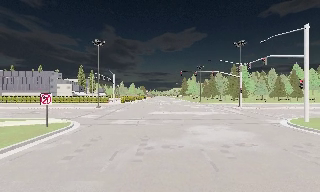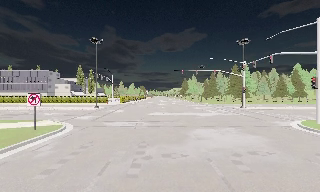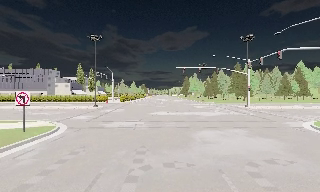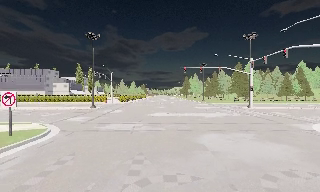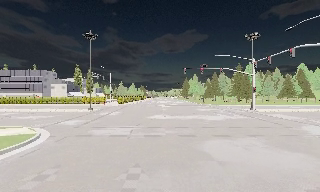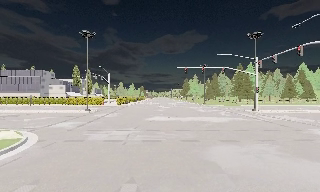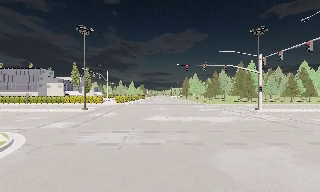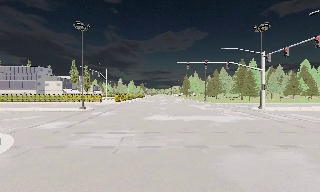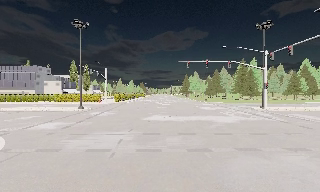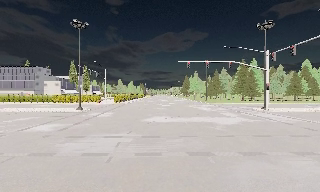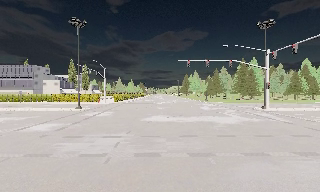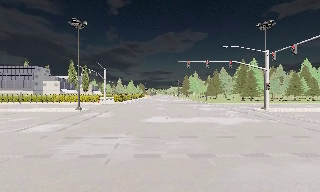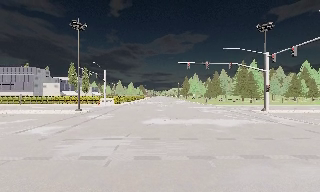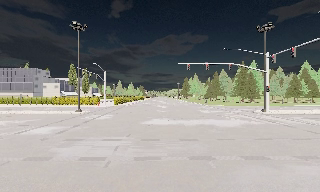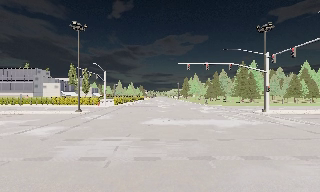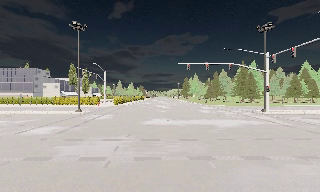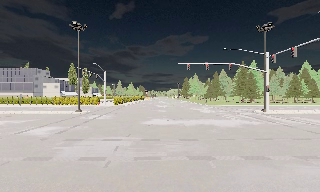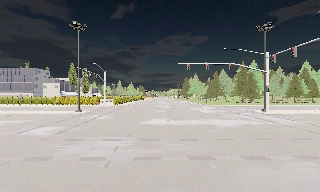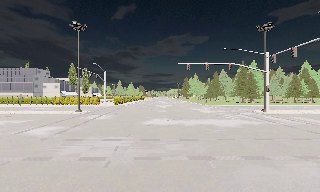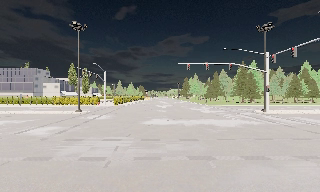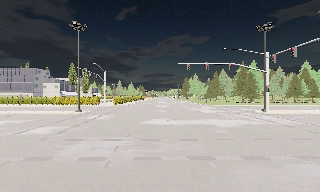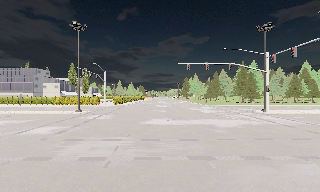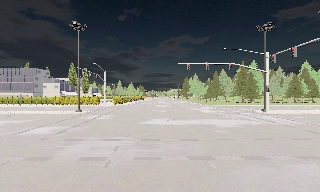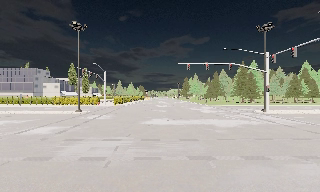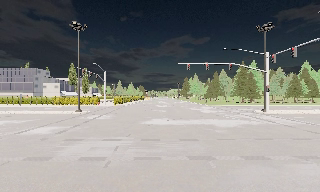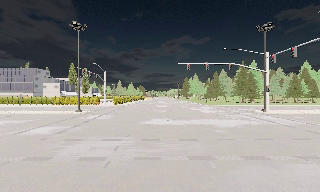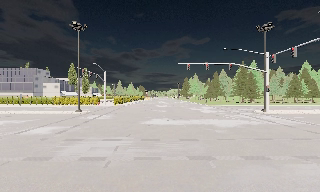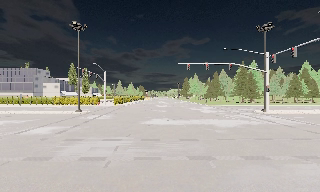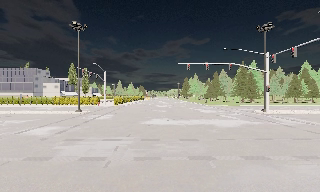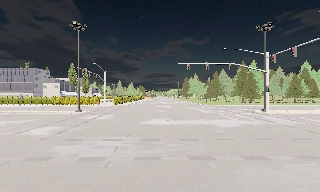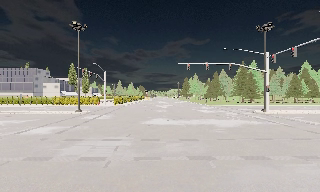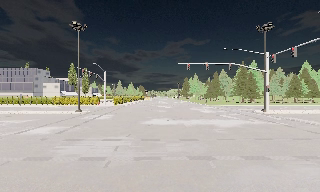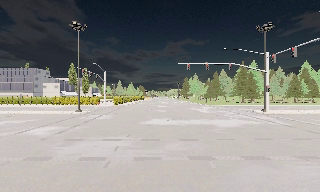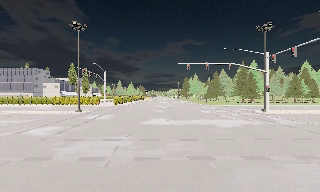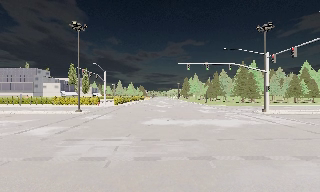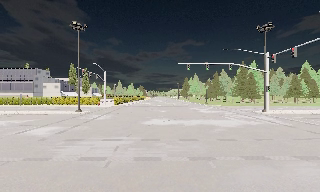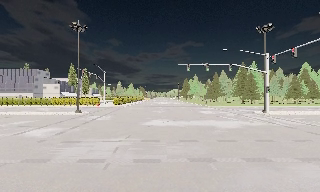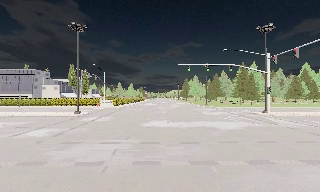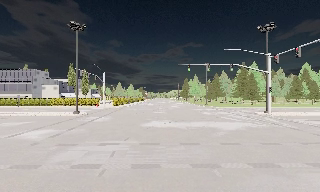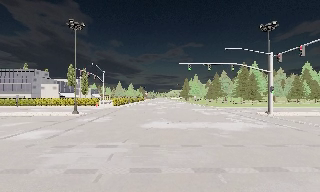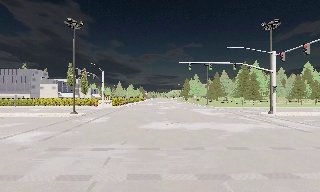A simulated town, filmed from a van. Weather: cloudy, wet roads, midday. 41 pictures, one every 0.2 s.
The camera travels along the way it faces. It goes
forward.
0.0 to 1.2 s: The camera travels forward, about 5 m, so what stands in front looms larger.
1.2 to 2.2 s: The camera travels forward, about 1.5 m, so what stands in front looms larger. It loses speed.
2.2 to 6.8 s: The camera keeps its place and its aim.
6.8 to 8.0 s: The camera travels forward, about 1 m, so what stands in front looms larger. It gains speed.
The film runs forward here.
